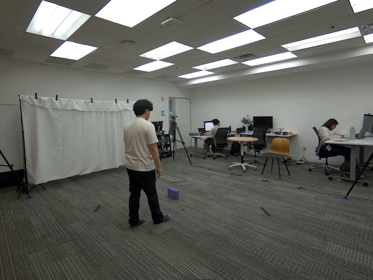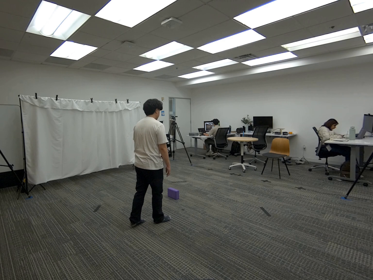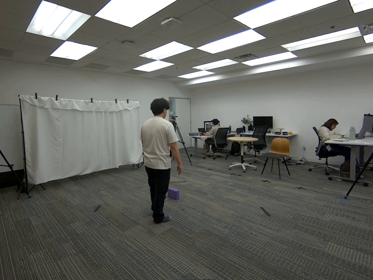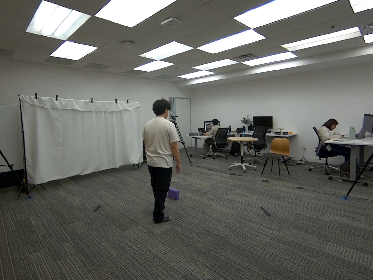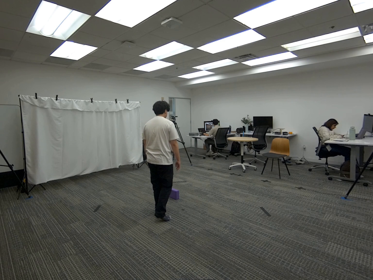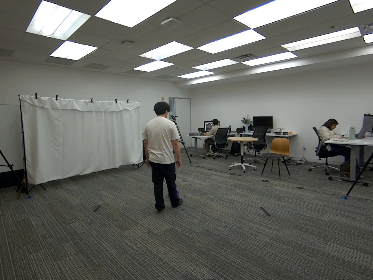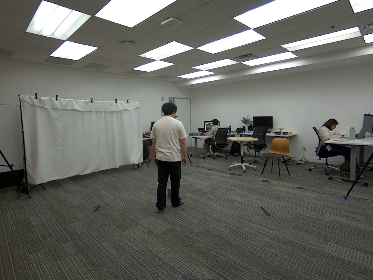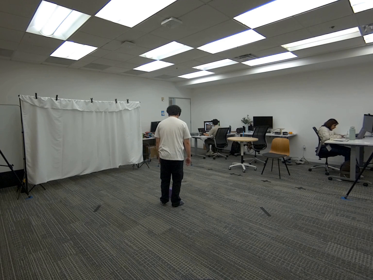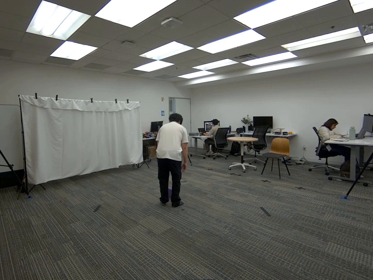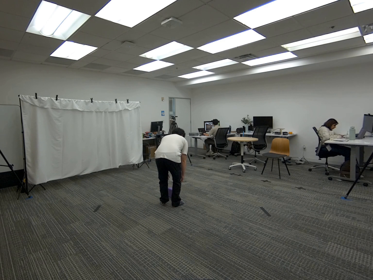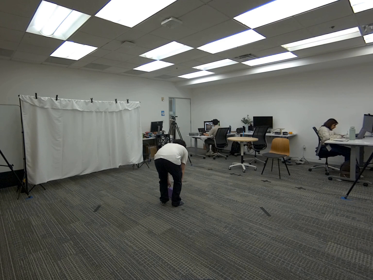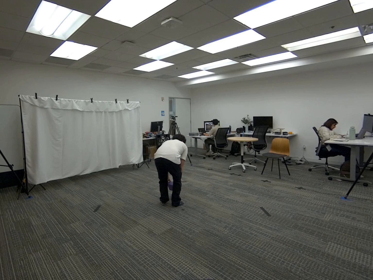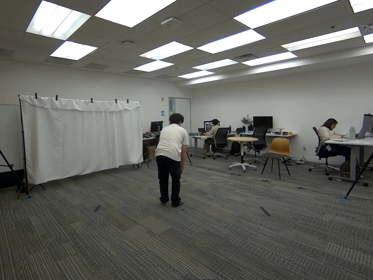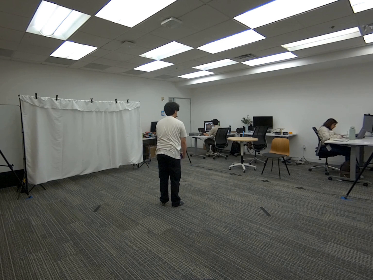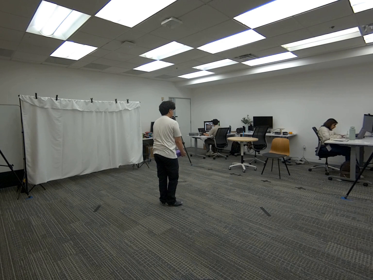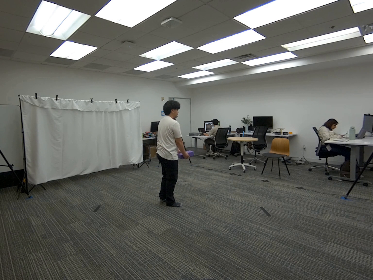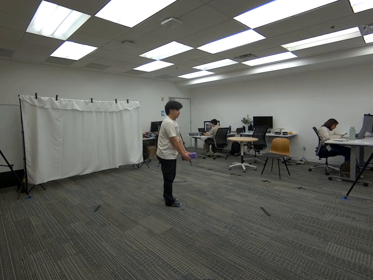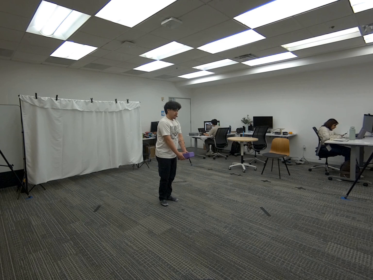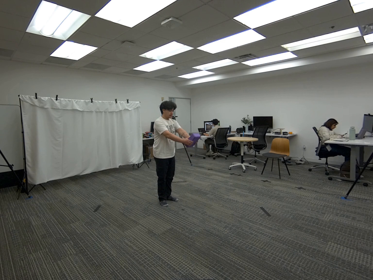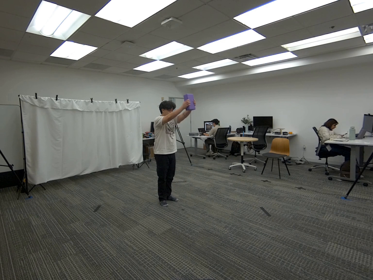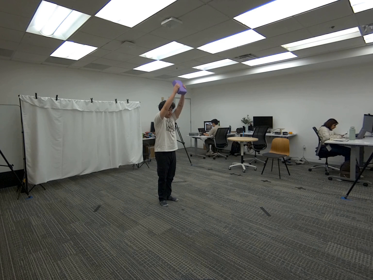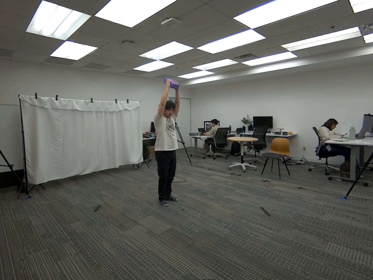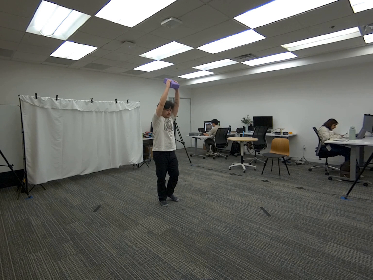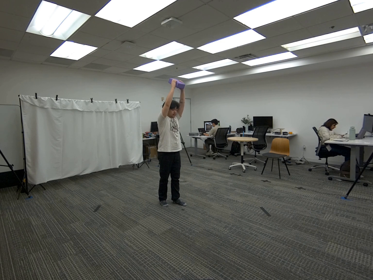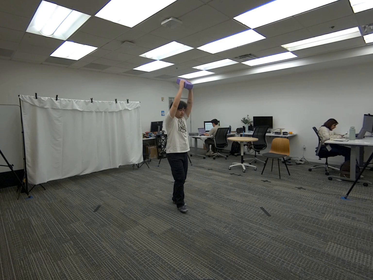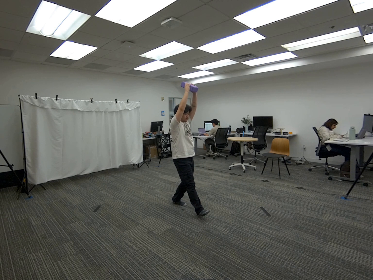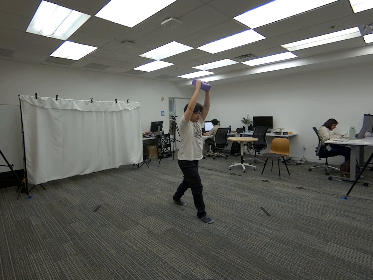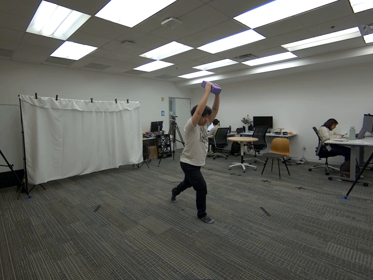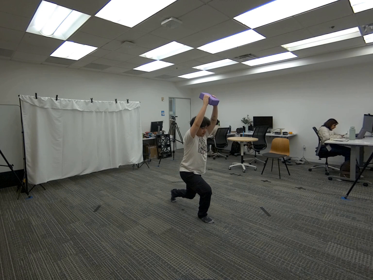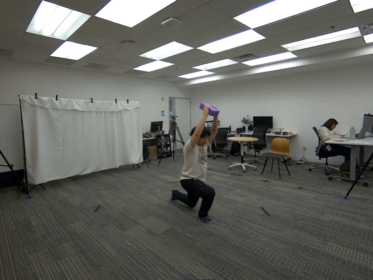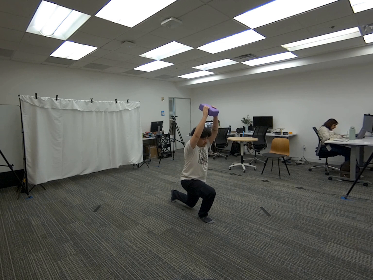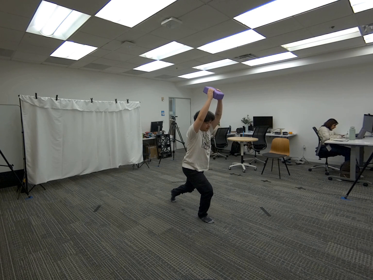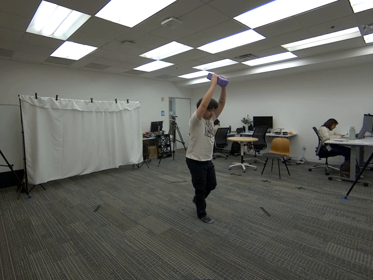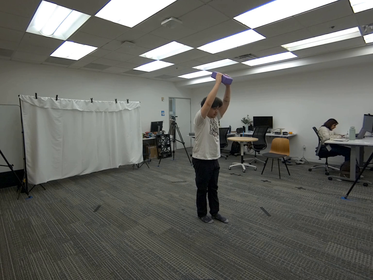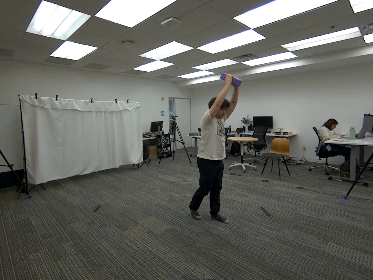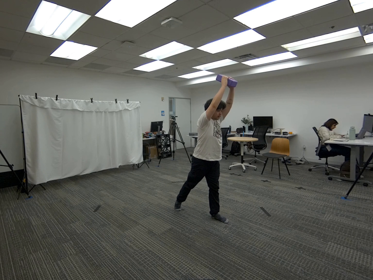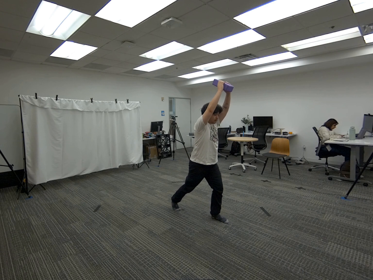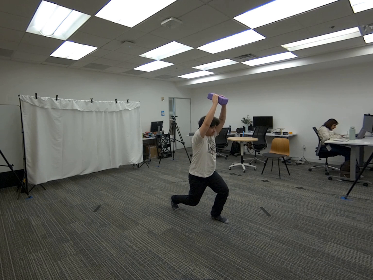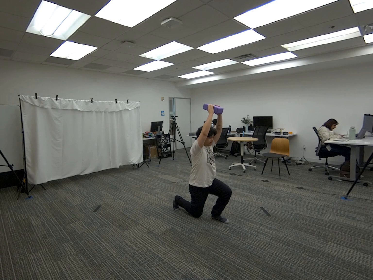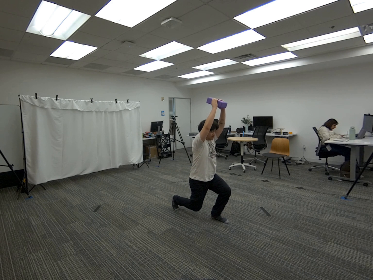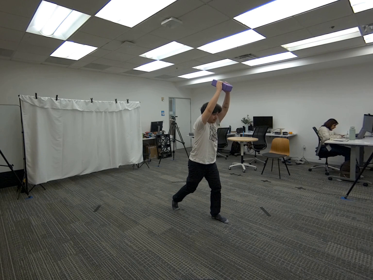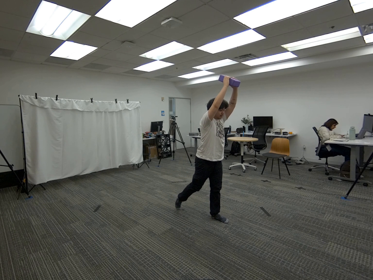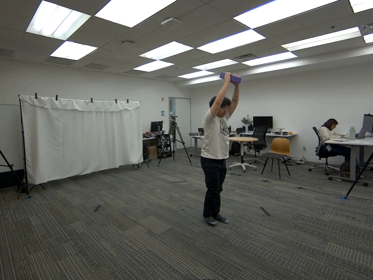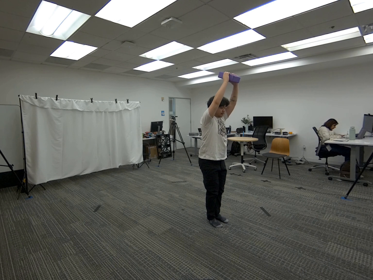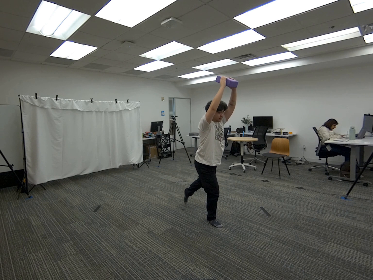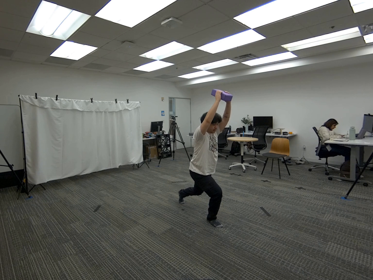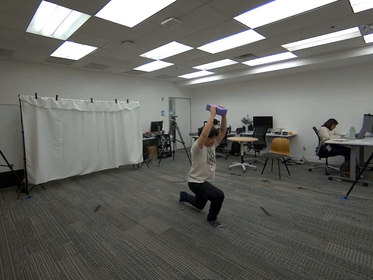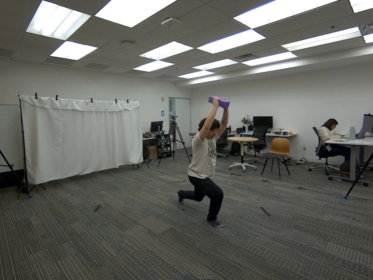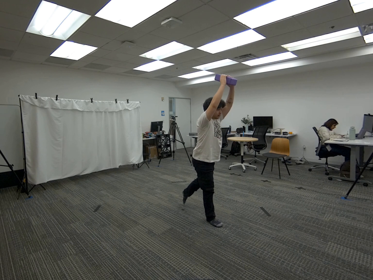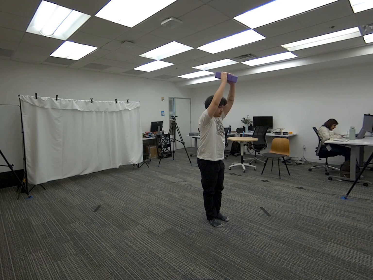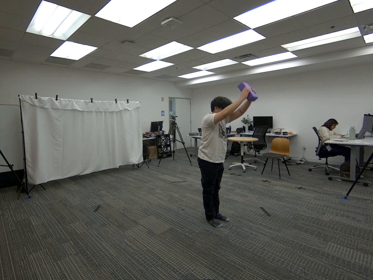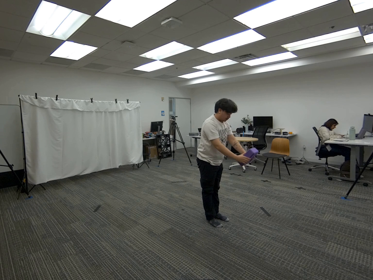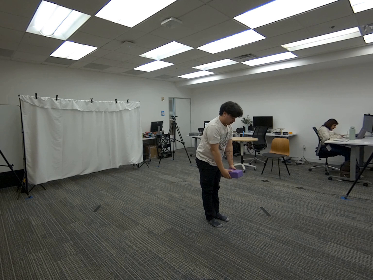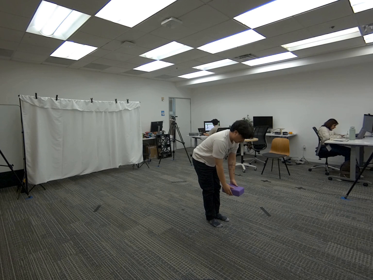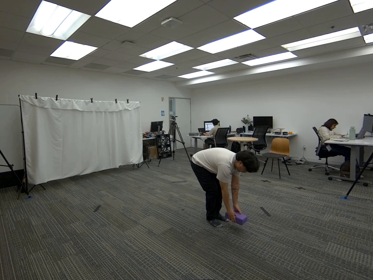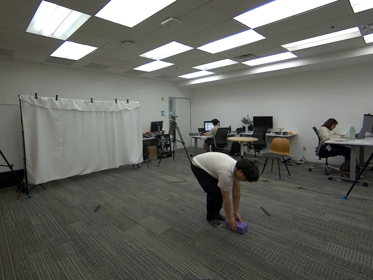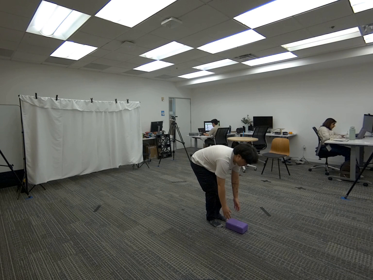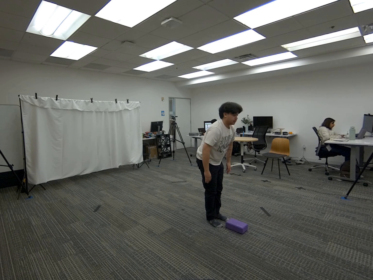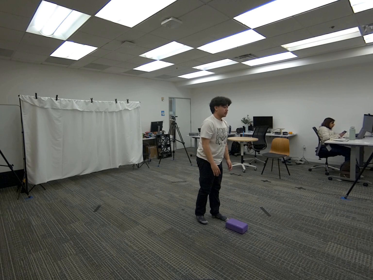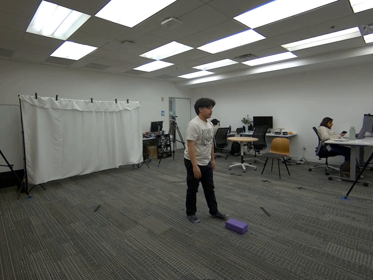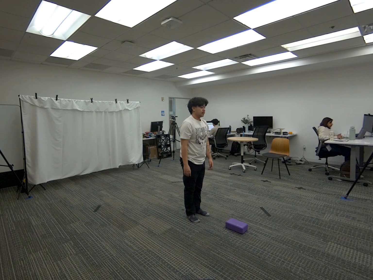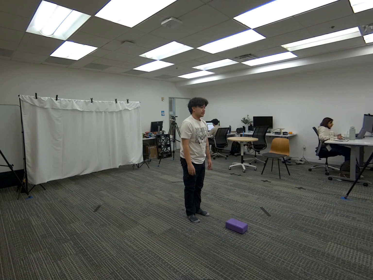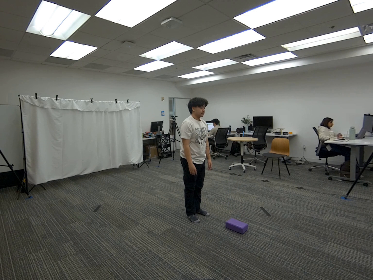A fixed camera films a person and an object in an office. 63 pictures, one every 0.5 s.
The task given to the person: Walk over to the yoga block on the ground and pick up the yoga block with both hands extending it up in the air as you perform a low lunge. Place the block on the ground when completed.
